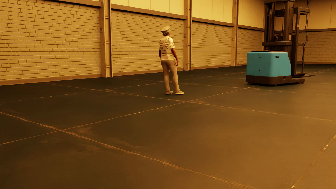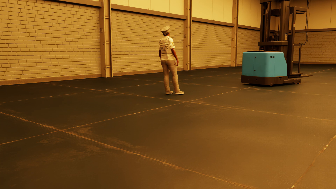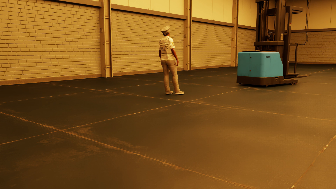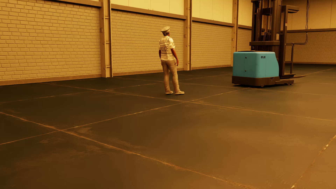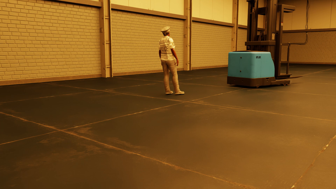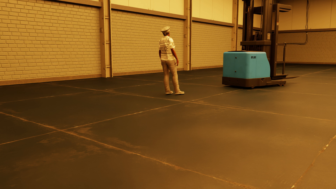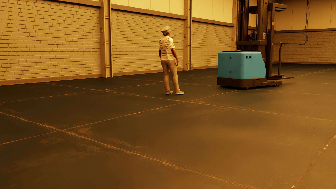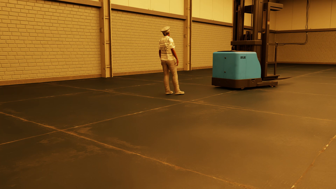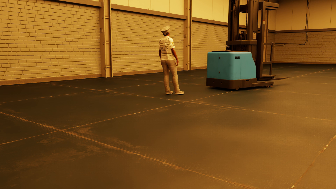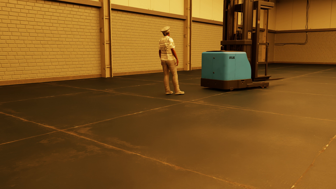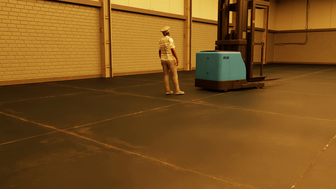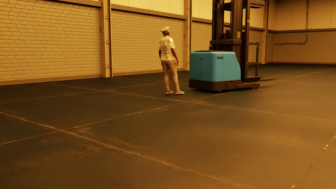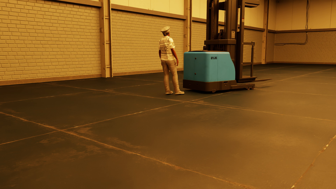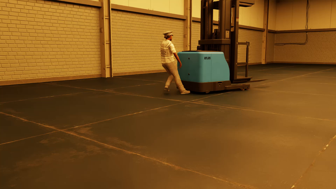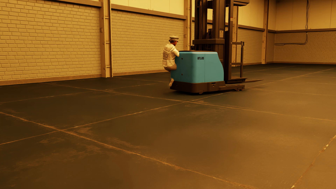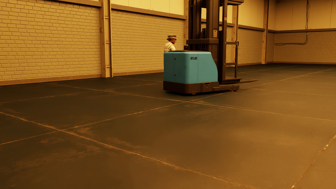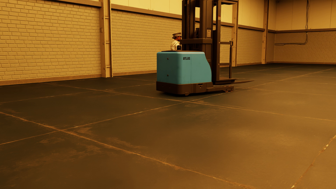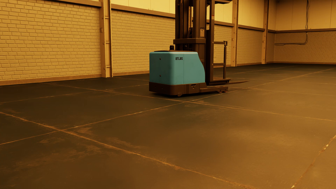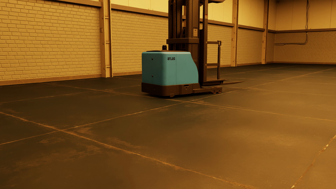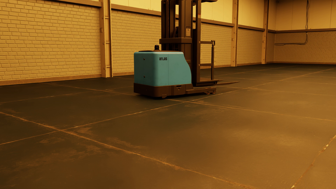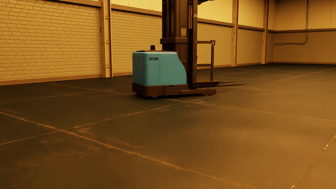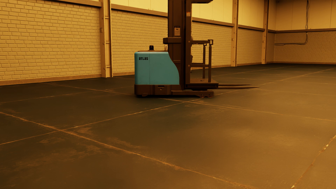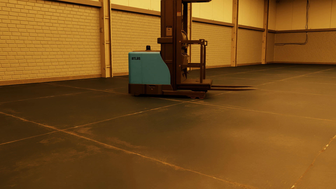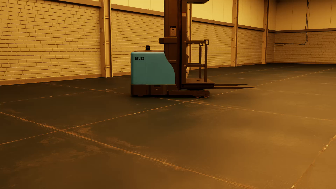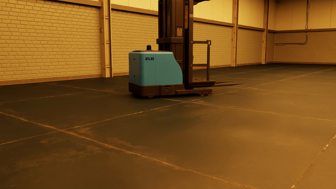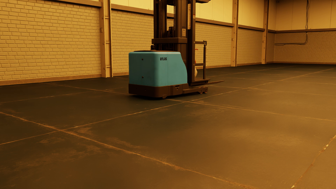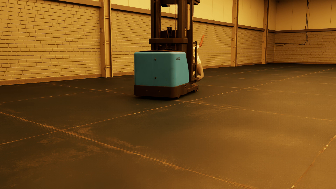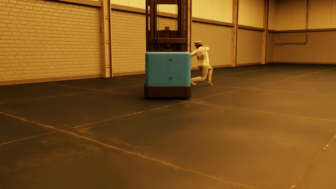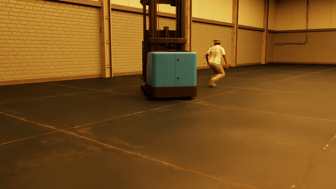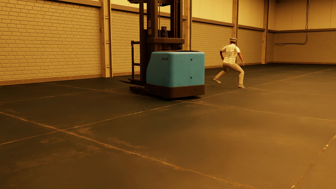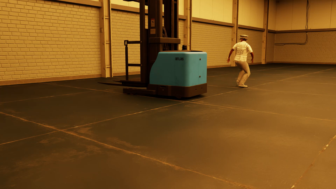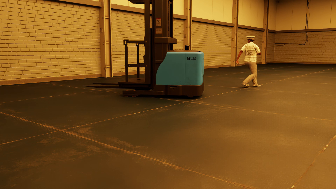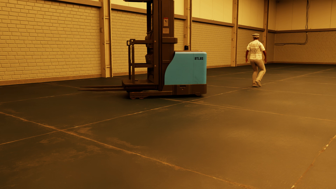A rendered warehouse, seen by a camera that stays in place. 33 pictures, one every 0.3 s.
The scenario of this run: Near miss between a forklift and a person.
